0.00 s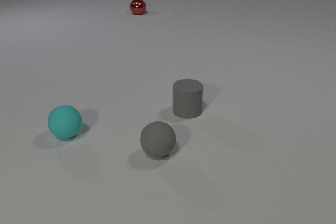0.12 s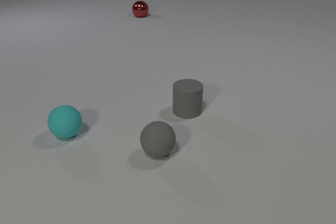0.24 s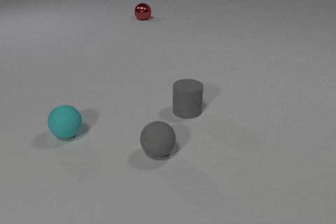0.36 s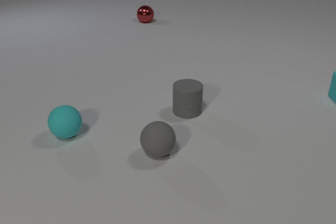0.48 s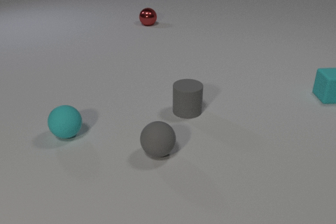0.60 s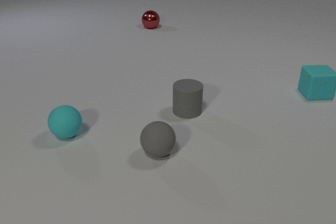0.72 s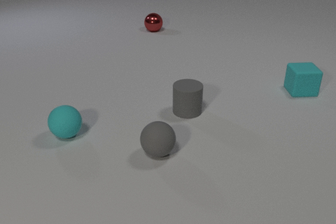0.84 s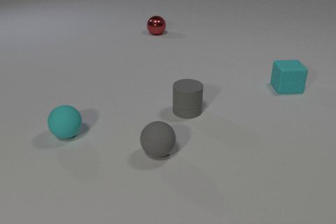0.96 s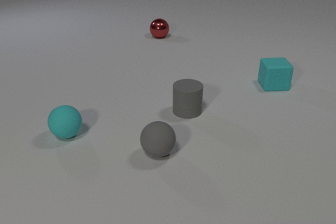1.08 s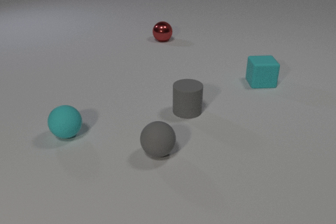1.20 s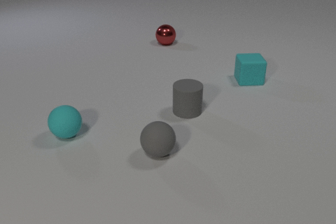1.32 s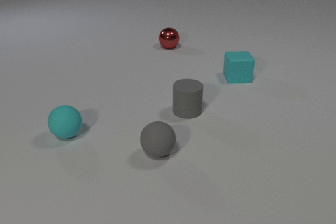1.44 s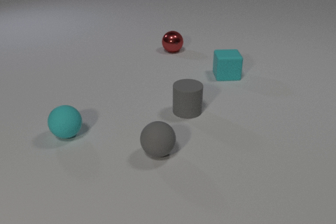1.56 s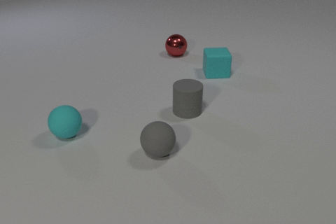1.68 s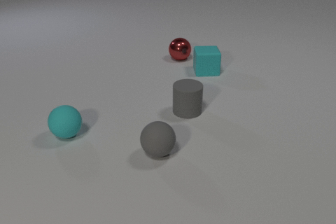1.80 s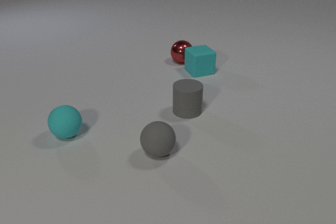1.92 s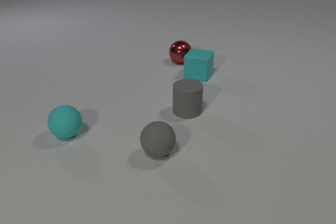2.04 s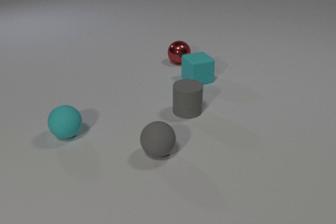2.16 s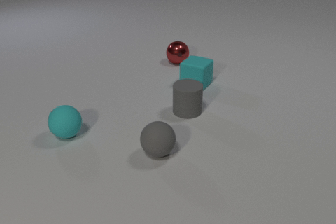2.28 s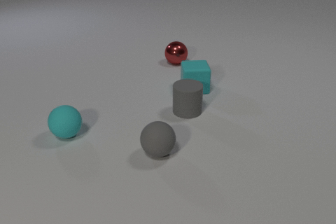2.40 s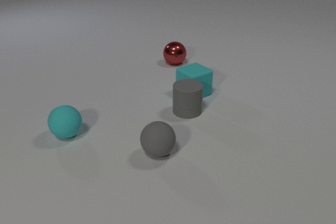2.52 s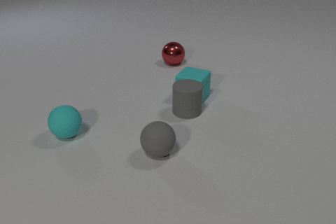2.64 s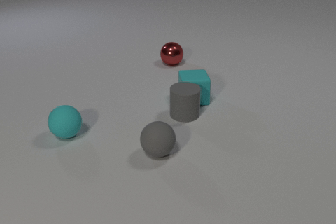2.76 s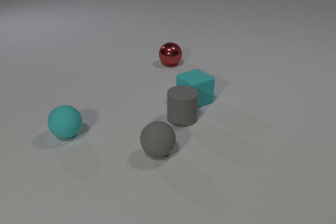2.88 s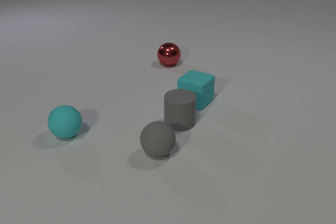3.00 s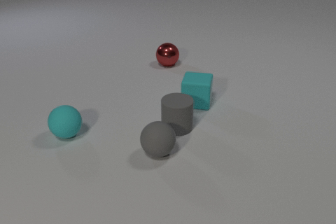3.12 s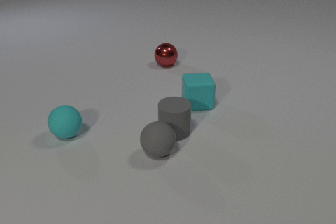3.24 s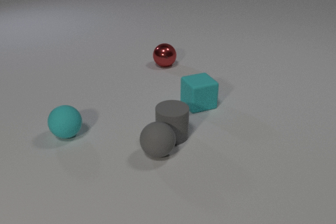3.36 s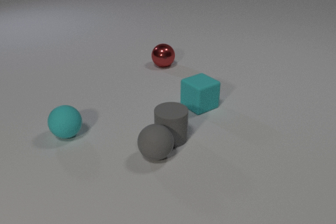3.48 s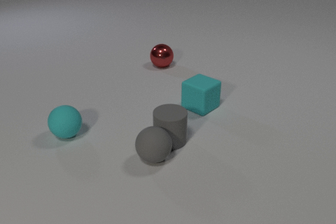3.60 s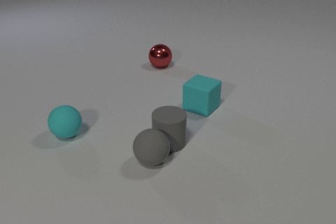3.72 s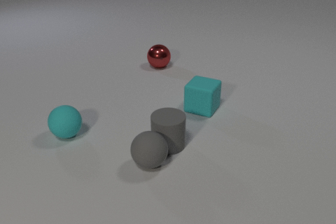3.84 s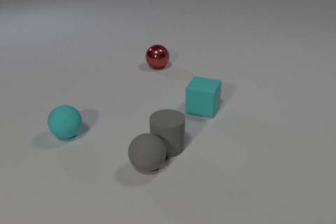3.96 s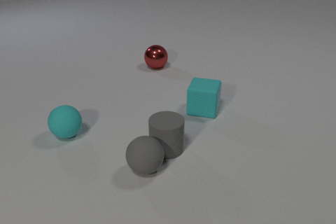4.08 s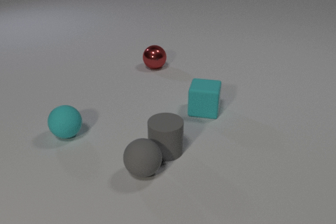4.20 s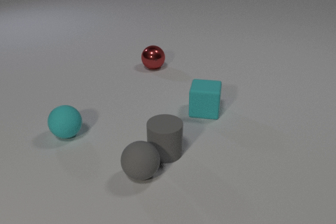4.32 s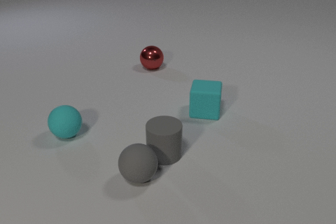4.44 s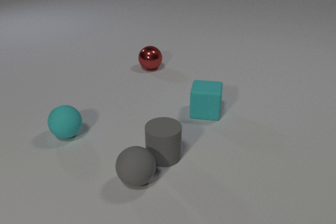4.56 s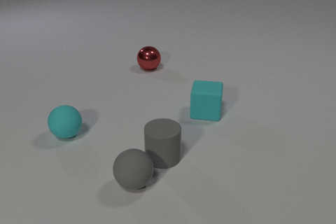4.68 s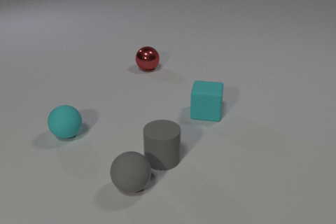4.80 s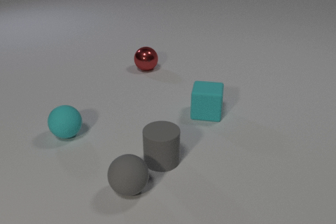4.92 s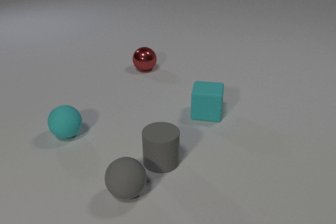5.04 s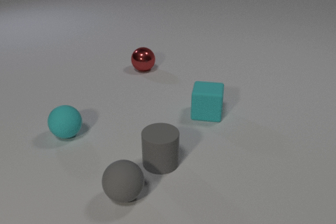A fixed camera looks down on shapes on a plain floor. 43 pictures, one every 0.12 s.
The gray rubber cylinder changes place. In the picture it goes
toward the camera.
The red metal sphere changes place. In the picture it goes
toward the camera.
0.00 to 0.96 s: The cyan rubber cube comes in at the right edge, slides to the left. The red metal sphere rolls toward the camera.
0.96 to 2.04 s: The cyan rubber cube slides to the left. The red metal sphere rolls toward the camera. The cyan rubber cube and the red metal sphere collide.
2.04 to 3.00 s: The cyan rubber cube slides toward the camera. The red metal sphere rolls to the left and toward the camera. The gray rubber cylinder slides toward the camera. The cyan rubber cube and the gray rubber cylinder collide.
3.00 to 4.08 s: The cyan rubber cube slides toward the camera and to the right. The red metal sphere rolls to the left and toward the camera. The gray rubber cylinder slides toward the camera. The gray rubber sphere rolls toward the camera and to the left. The gray rubber cylinder and the gray rubber sphere collide.
4.08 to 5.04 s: The cyan rubber cube slides toward the camera. The red metal sphere rolls to the left and toward the camera. The gray rubber cylinder slides toward the camera. The gray rubber sphere rolls toward the camera and to the left.
What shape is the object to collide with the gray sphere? cylinder.
Are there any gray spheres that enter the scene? no.
How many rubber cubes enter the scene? 1.
